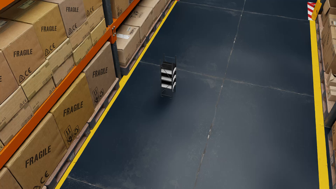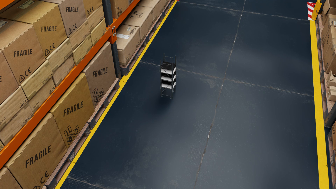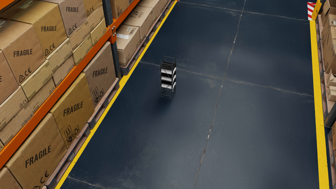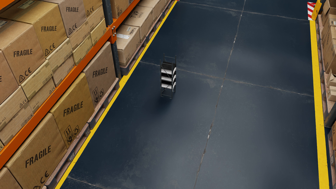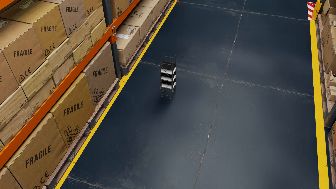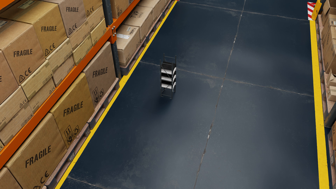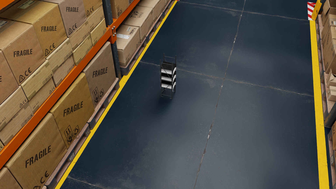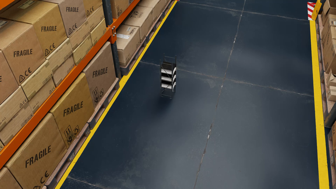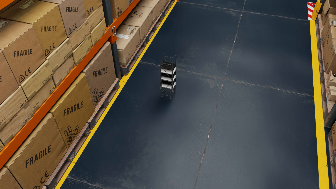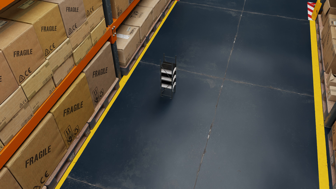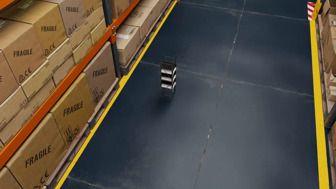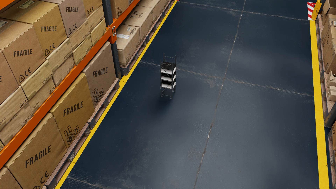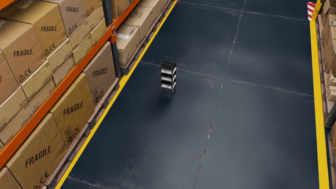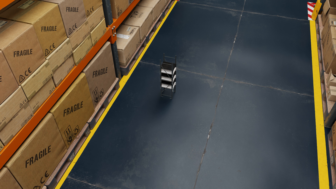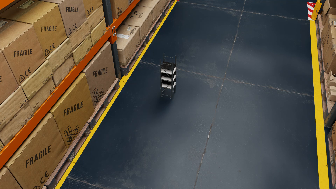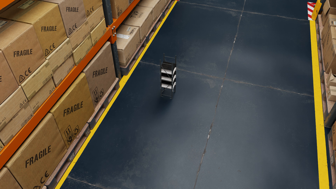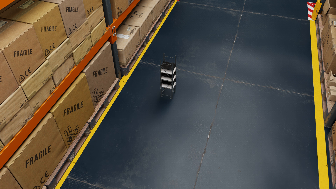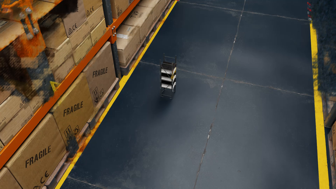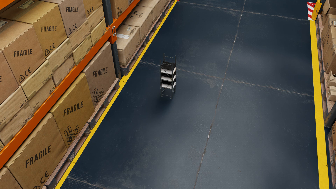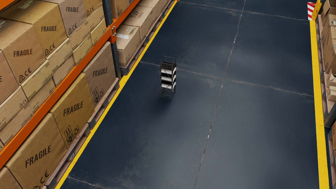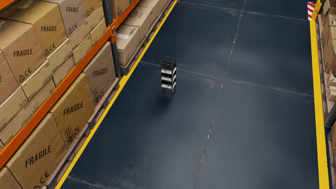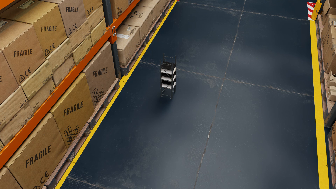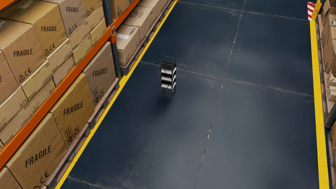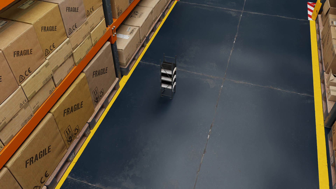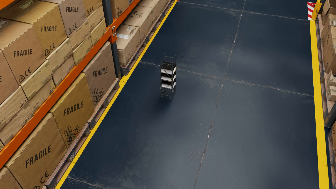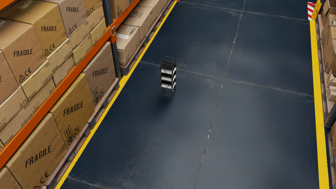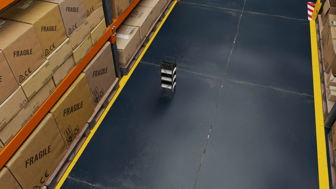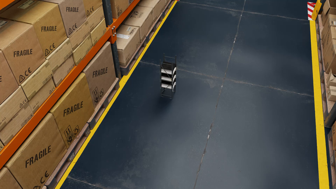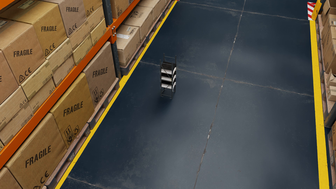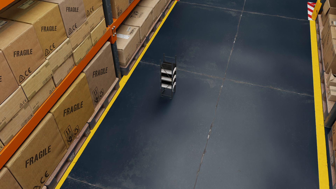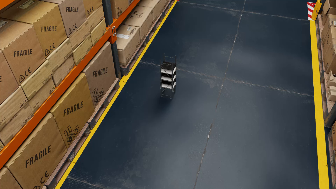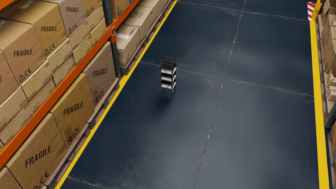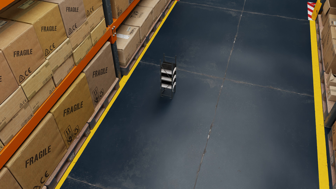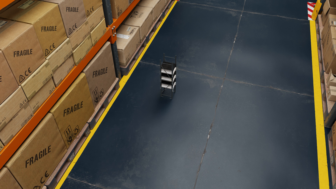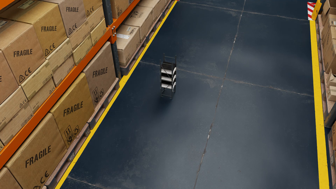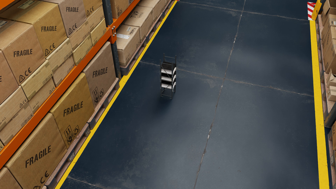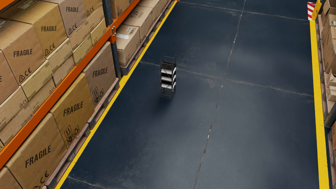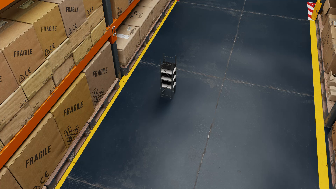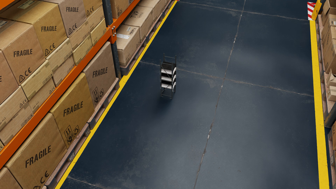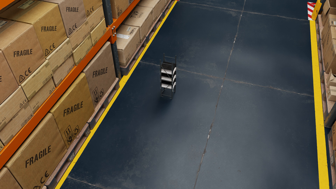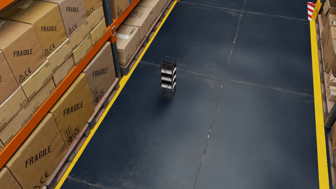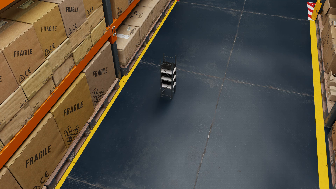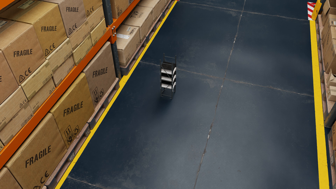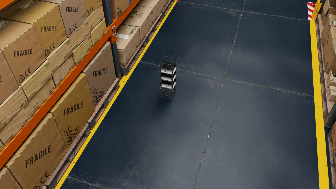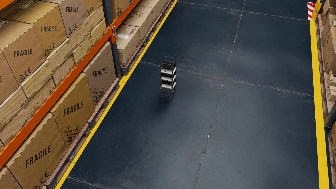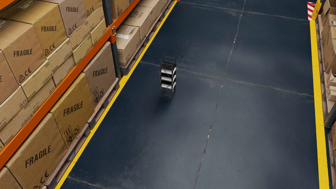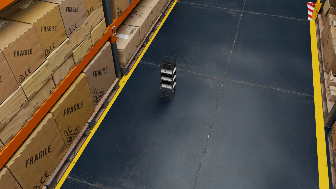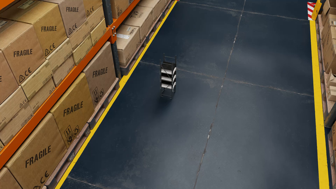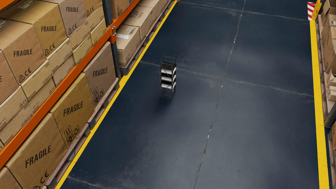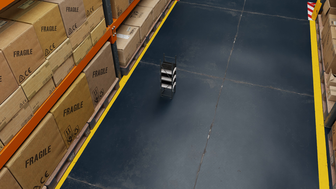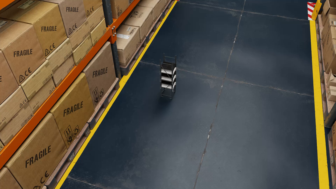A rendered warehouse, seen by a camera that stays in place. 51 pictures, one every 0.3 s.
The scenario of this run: A forklift runs into an object in its way.
